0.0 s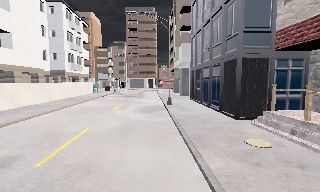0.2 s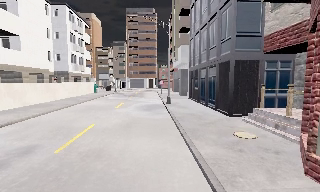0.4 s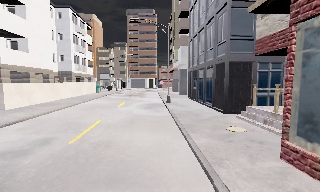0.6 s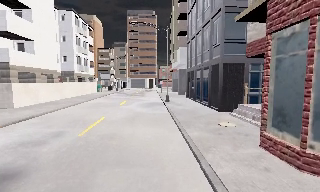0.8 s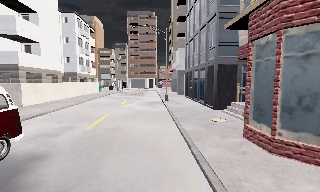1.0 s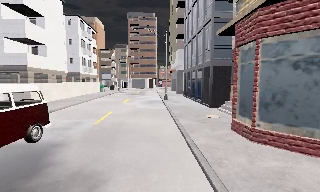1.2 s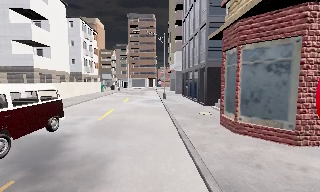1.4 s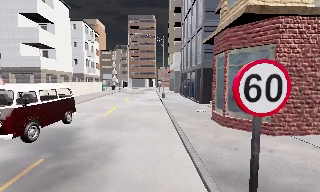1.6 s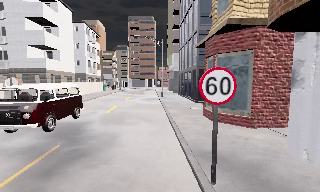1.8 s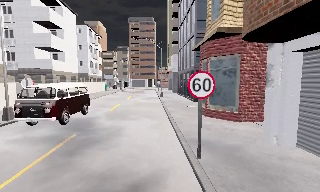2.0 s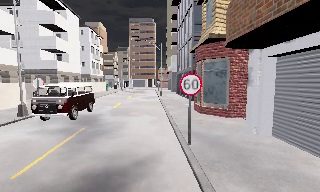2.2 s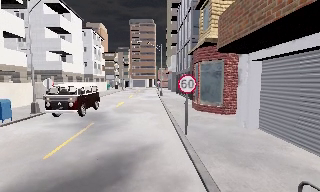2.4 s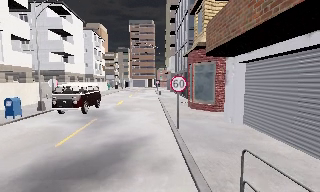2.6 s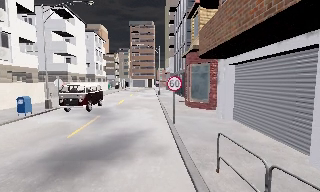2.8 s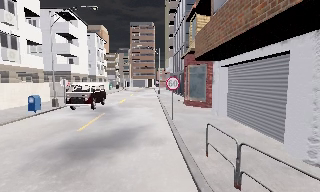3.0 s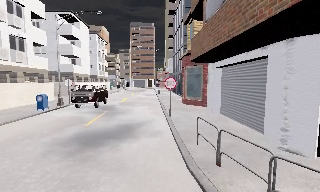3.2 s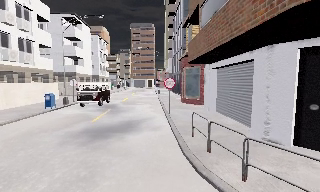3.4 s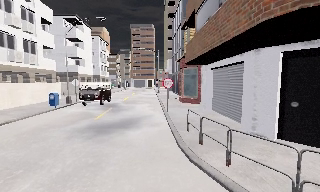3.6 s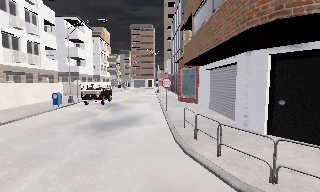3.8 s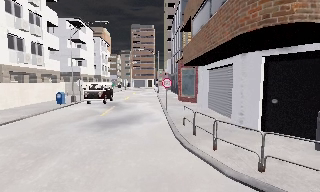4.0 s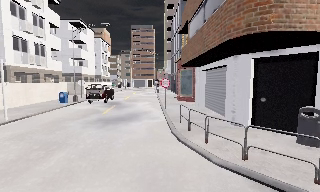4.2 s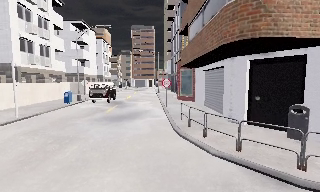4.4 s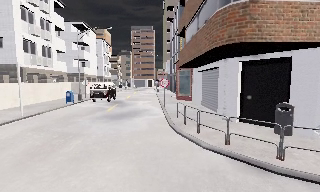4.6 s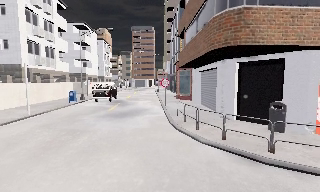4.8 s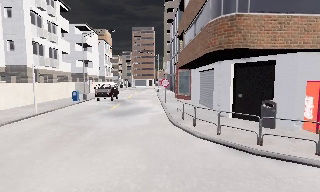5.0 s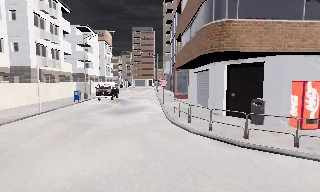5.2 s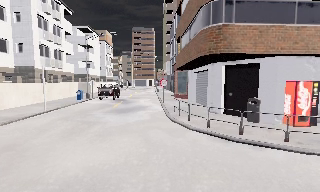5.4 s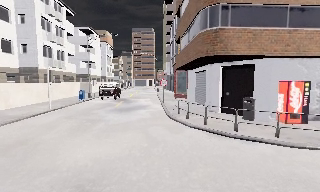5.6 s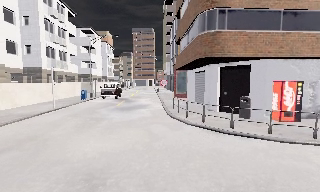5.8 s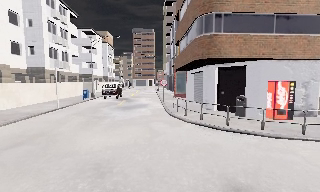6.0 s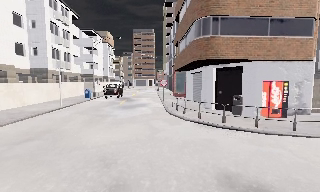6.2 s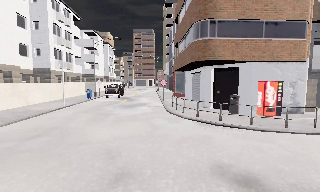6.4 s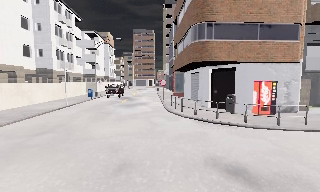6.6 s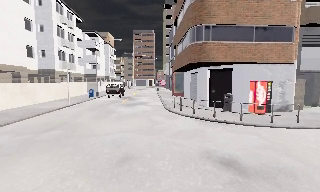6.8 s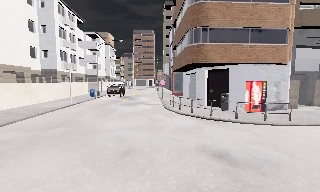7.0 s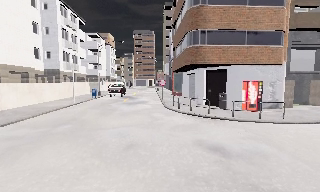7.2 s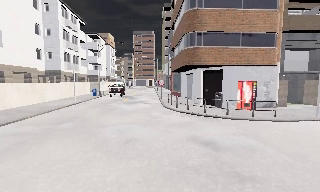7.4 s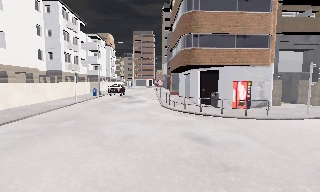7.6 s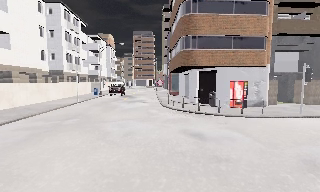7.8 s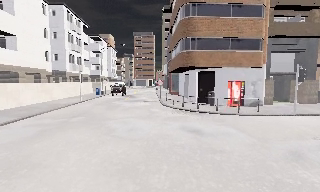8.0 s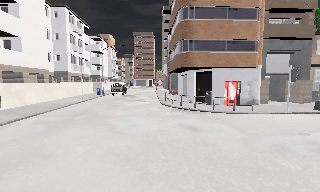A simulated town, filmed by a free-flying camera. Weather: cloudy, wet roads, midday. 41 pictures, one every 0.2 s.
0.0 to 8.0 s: The camera travels backward, about 25 m, so what stands in front gets smaller. It loses speed.
The film runs backward here.
